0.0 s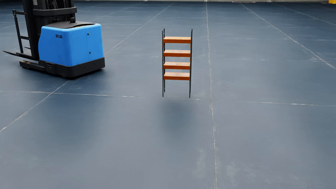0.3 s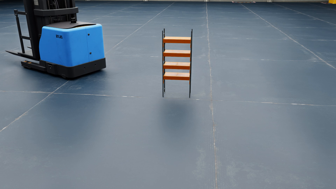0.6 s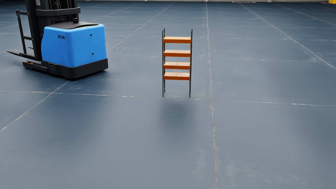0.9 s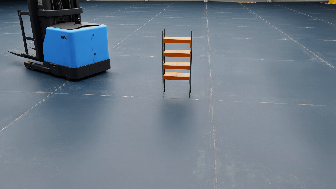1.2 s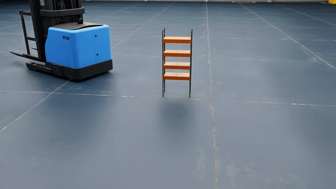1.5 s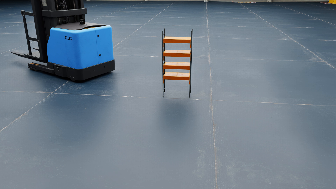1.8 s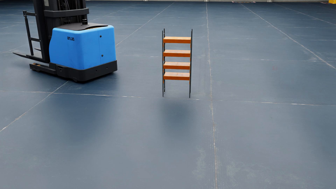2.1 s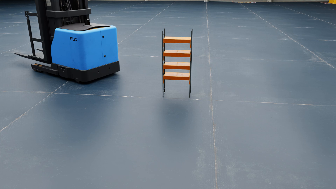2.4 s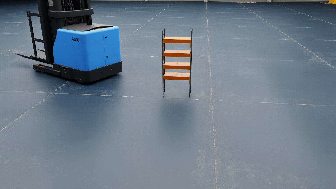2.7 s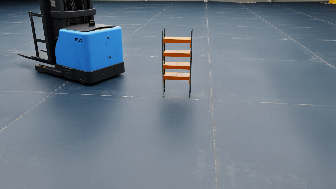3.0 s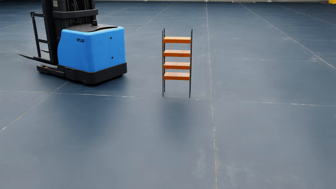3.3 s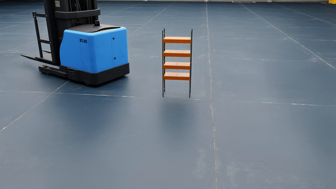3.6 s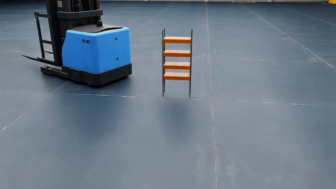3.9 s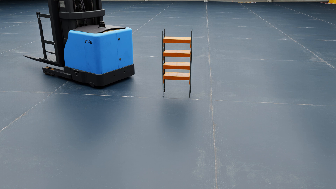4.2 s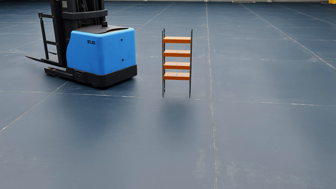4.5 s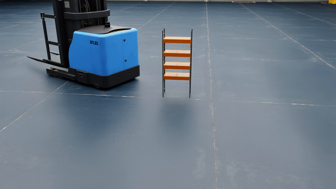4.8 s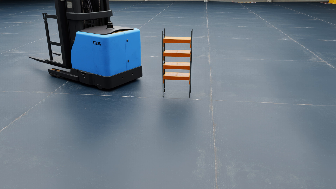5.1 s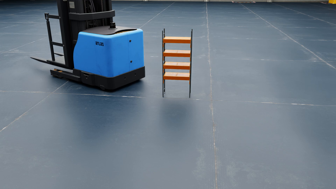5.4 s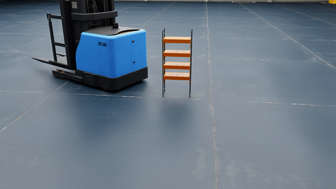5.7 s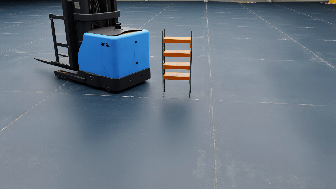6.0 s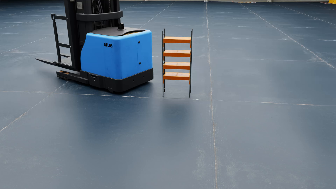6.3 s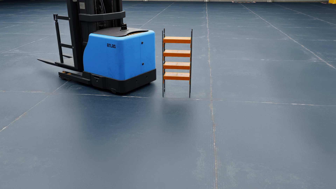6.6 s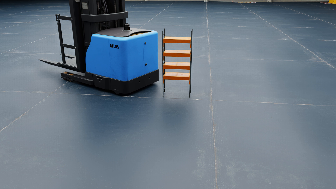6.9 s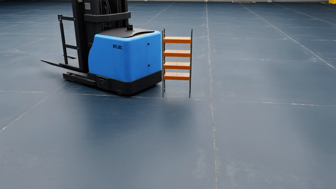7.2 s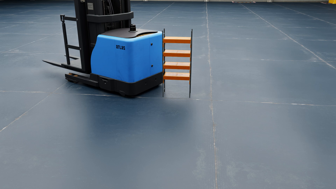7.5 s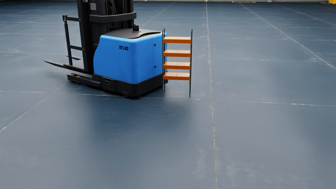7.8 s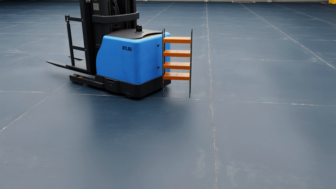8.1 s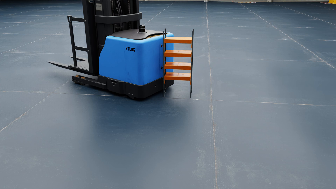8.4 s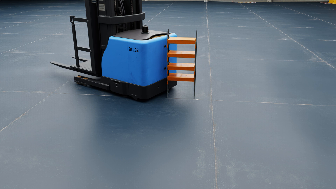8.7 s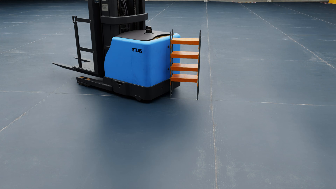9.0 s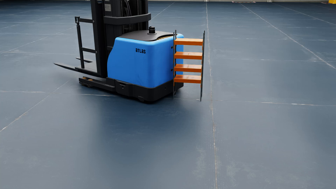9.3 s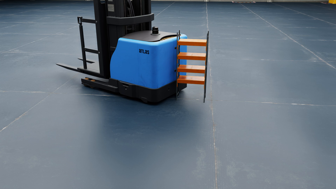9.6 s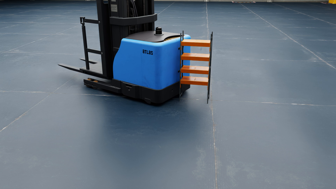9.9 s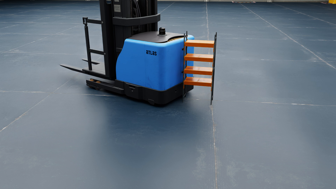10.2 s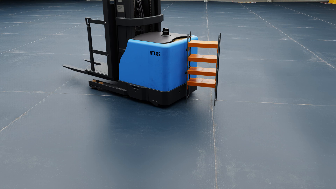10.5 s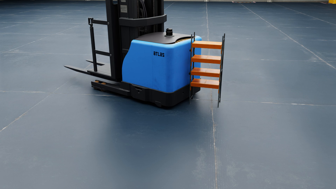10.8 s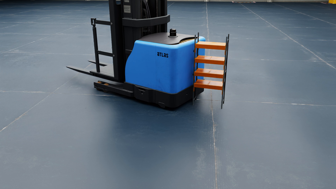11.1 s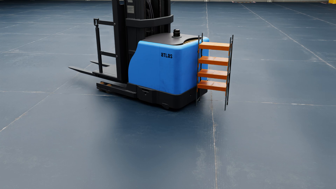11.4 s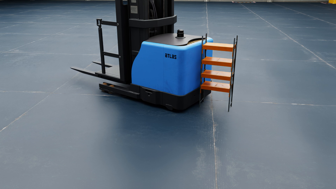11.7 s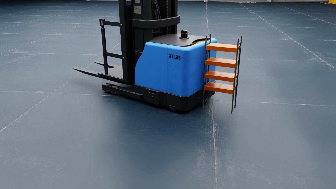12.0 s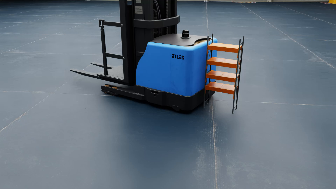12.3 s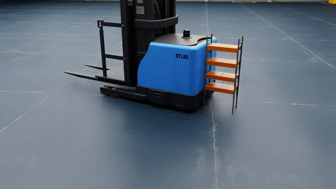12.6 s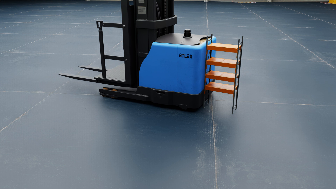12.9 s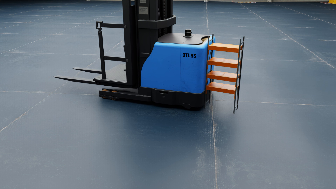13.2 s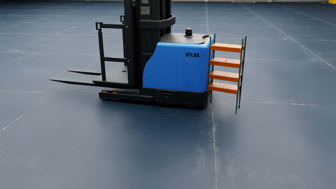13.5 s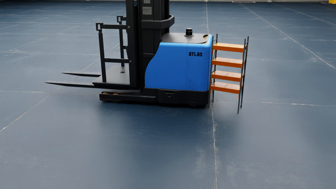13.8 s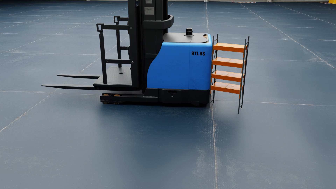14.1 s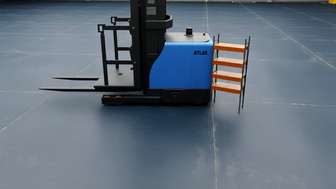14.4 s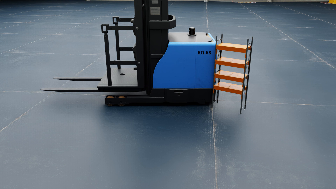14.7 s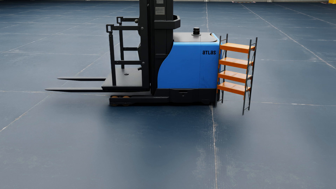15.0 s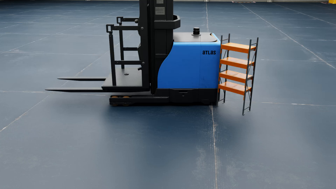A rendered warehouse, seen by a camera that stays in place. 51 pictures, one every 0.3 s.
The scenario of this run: A forklift runs into an object in its way.
